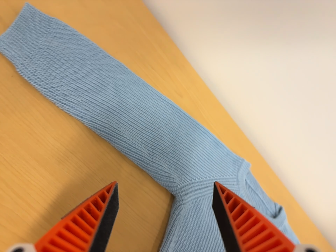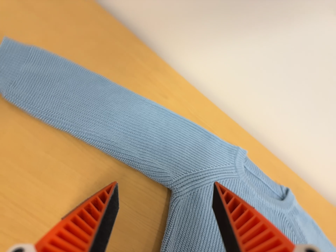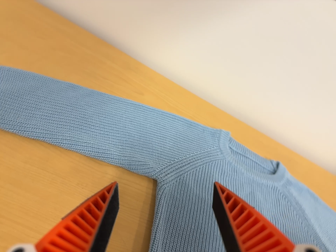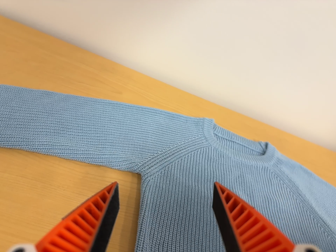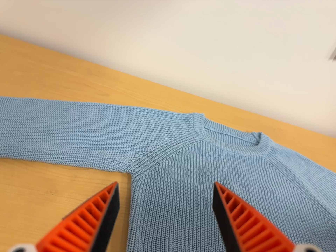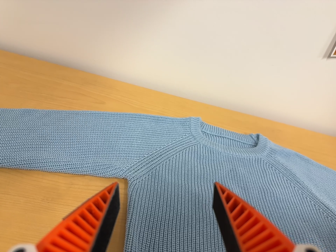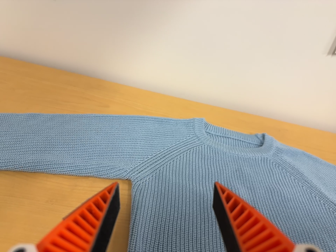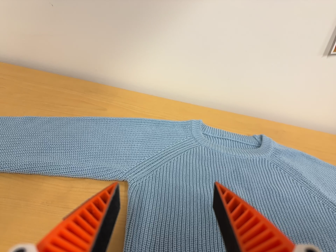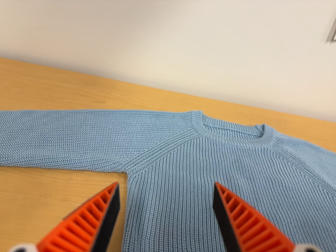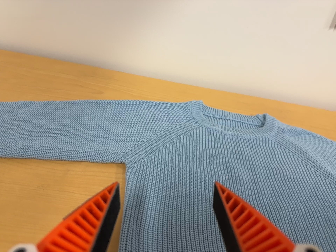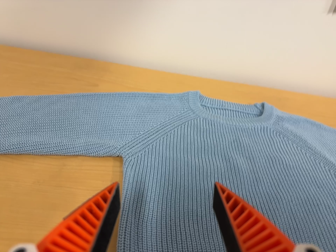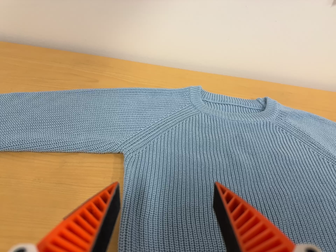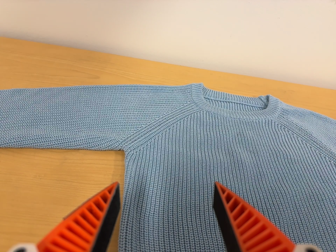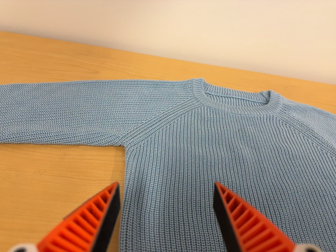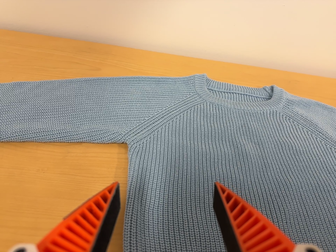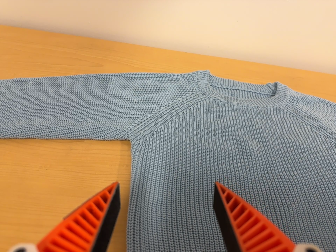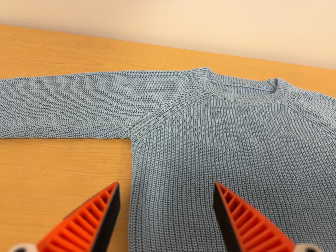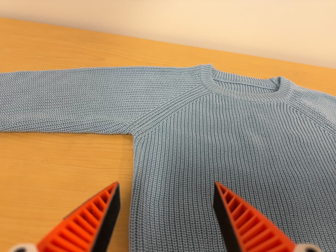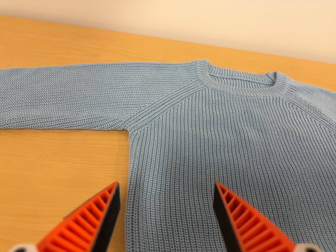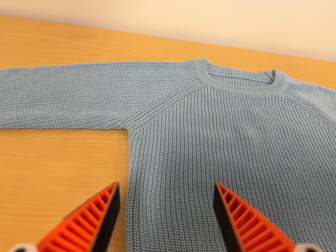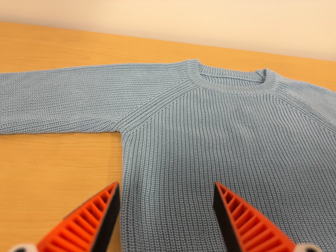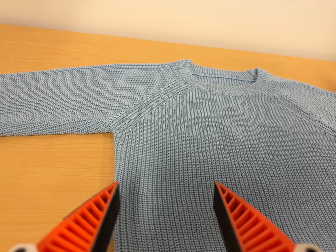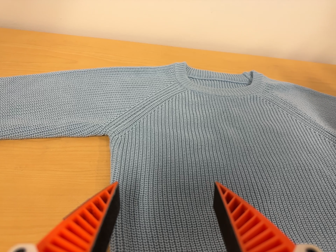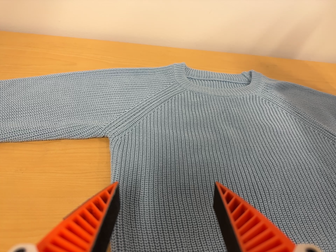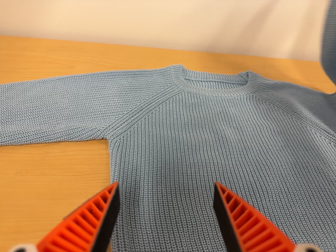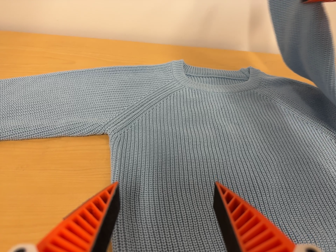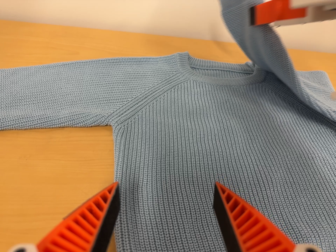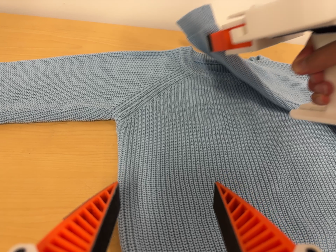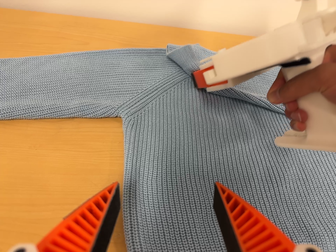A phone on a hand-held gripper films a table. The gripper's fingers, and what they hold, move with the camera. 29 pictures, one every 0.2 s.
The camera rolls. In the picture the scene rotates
counterclockwise.
0.0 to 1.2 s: The camera travels to its right and toward the bottom of its view, about 20 cm, so close, fixed things drift to the left. Its aim tips toward the top of its view by about 10 degrees. It rolls about its line of sight by about 35 degrees, and the scene rotates counterclockwise.
1.2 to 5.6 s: The camera travels toward the bottom of its view and forward, about 6 cm, so close, fixed things drift upward. Its aim tips toward the bottom of its view by about 10 degrees, and the scene shifts upward.
The film runs forward here.
